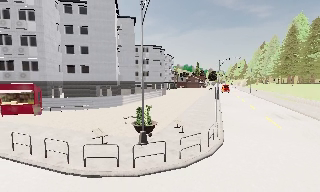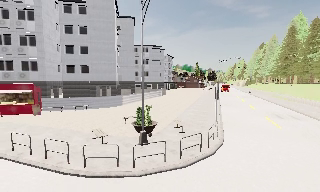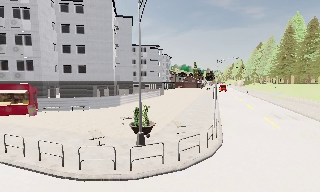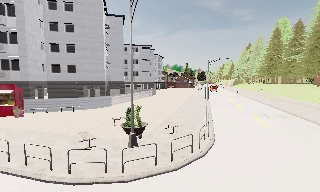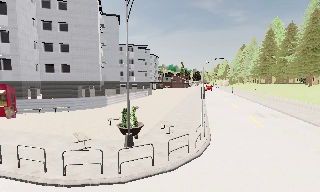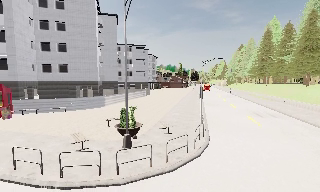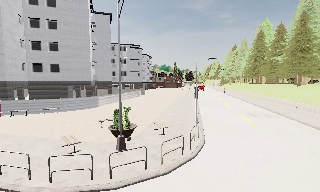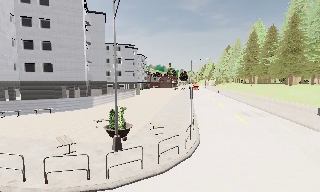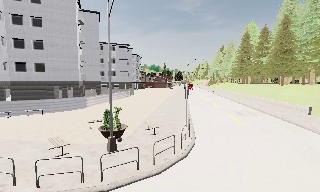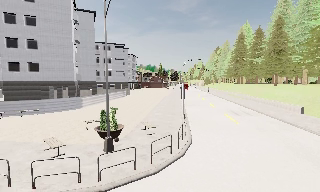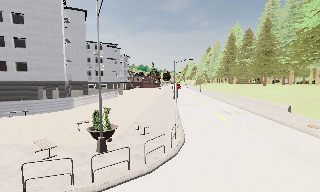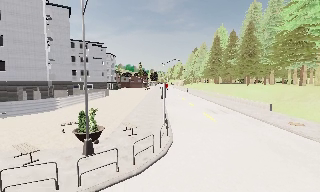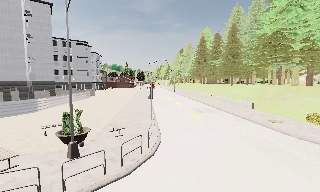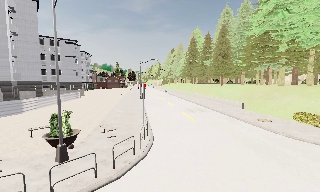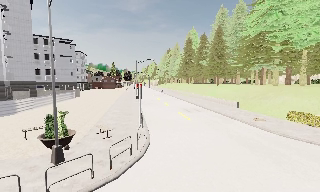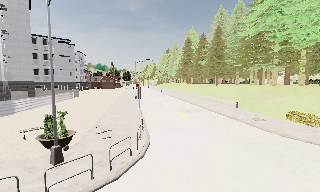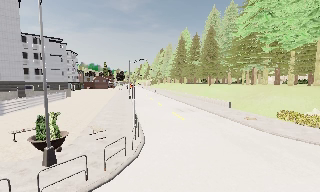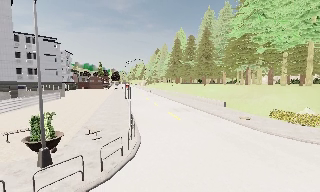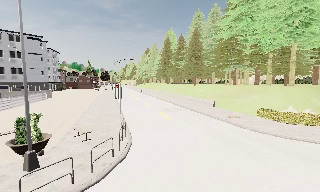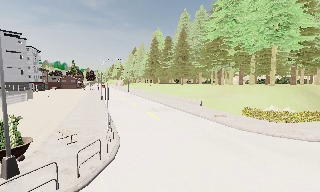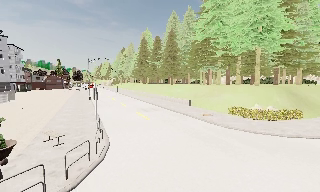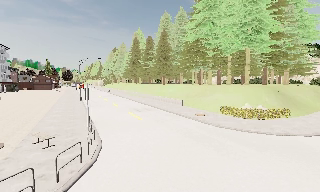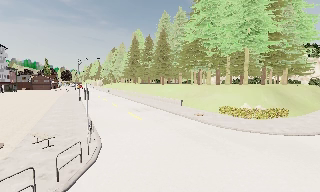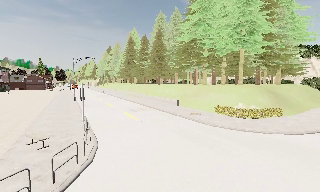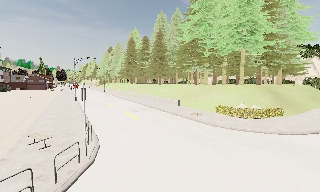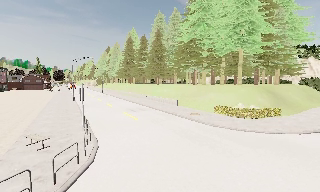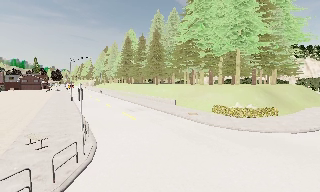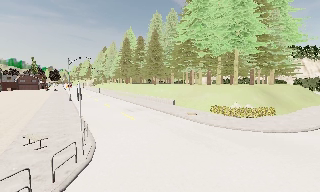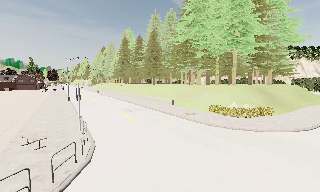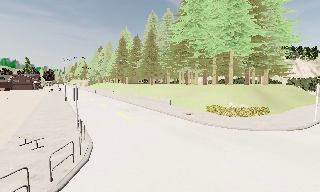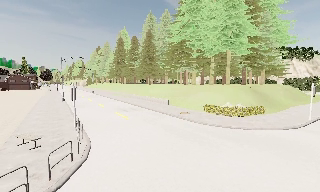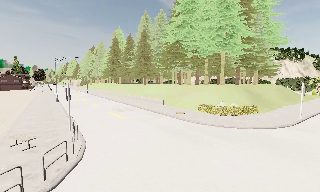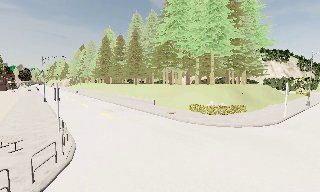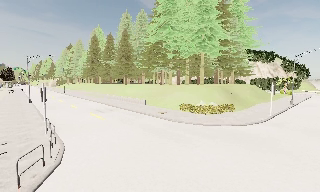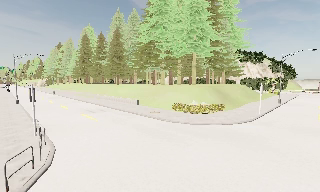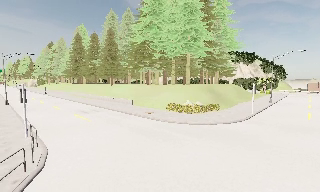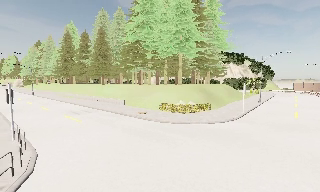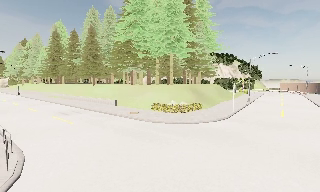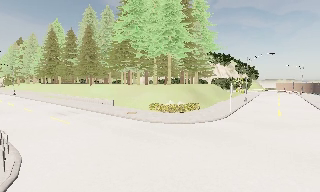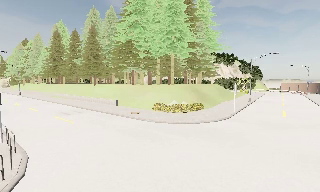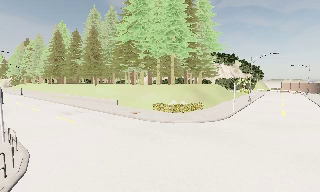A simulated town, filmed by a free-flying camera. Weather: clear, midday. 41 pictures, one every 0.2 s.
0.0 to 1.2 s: The camera travels forward, about 0.5 m, so what stands in front looms larger.
1.2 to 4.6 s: The camera pans to its right, which is clockwise from overhead, by about 40 degrees. It travels to its left, about 0.5 m.
4.6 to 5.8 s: The camera shifts only a little, or ends up much as it began.
5.8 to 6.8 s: The scene slides to the left, as the camera pans about 10 degrees to its right.
6.8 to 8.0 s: The camera shifts only a little, or ends up much as it began.
The film runs backward here.
